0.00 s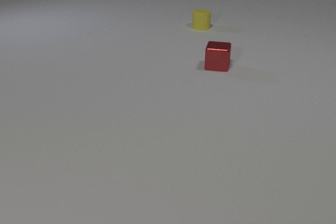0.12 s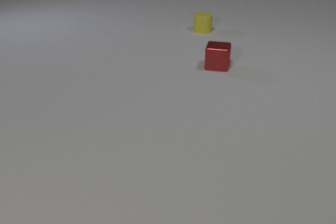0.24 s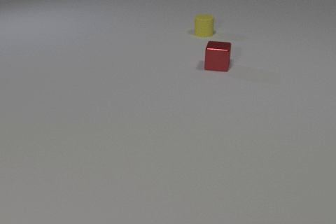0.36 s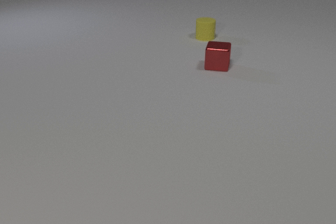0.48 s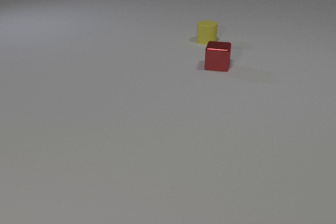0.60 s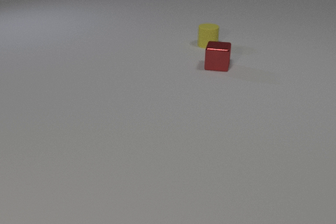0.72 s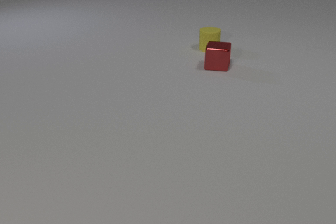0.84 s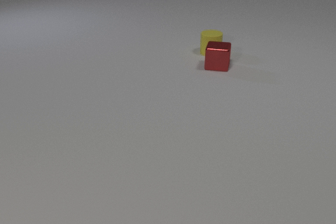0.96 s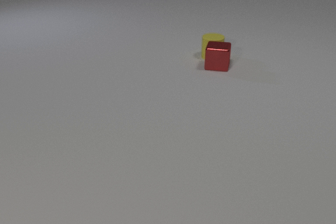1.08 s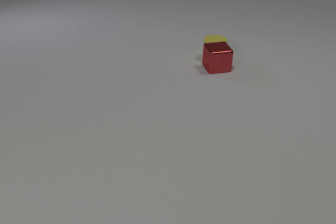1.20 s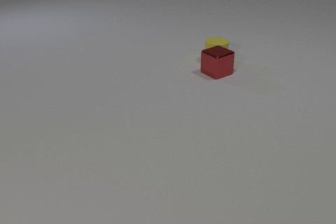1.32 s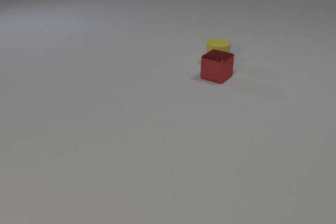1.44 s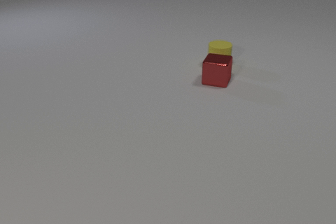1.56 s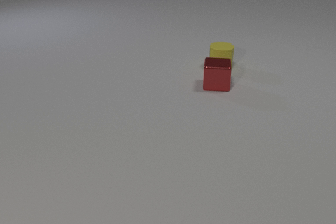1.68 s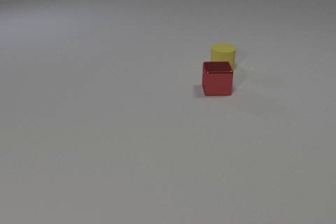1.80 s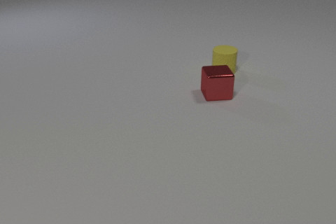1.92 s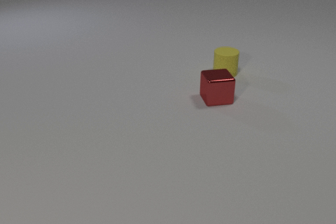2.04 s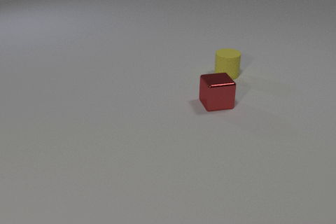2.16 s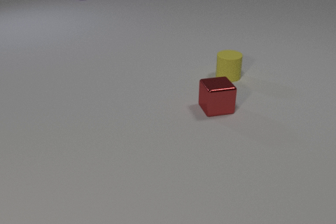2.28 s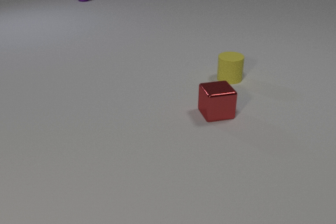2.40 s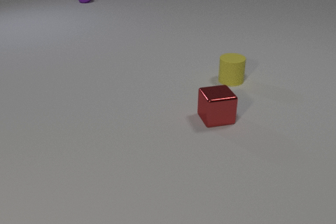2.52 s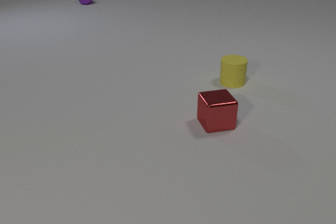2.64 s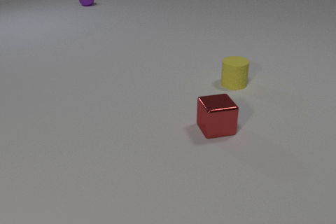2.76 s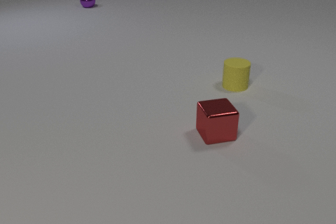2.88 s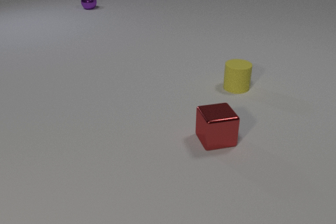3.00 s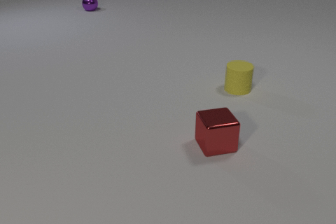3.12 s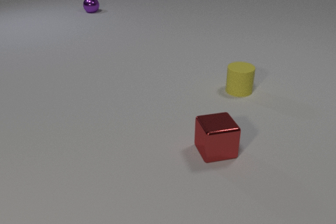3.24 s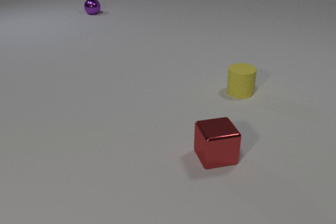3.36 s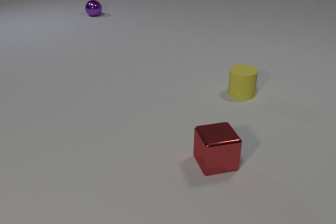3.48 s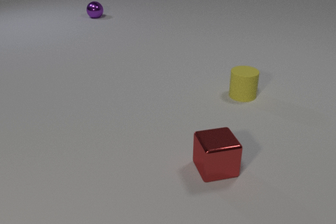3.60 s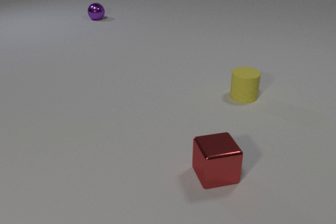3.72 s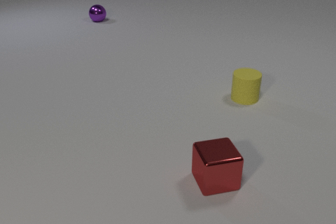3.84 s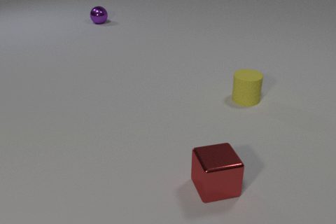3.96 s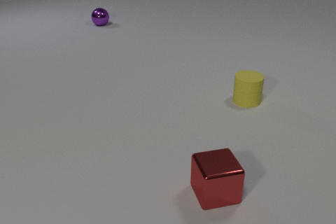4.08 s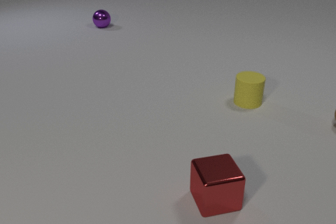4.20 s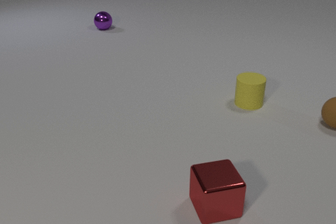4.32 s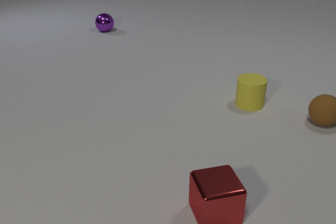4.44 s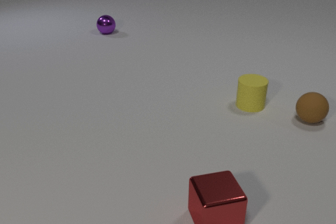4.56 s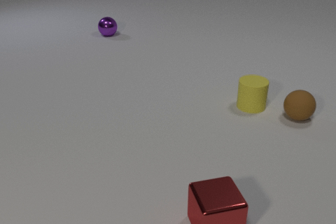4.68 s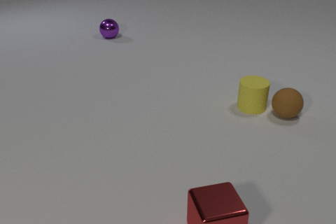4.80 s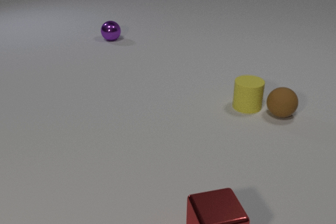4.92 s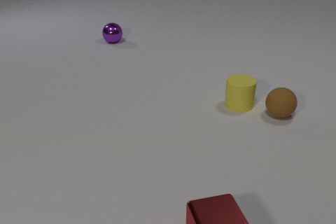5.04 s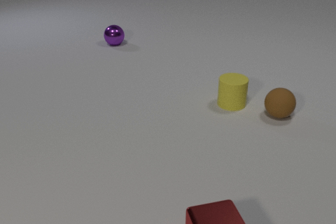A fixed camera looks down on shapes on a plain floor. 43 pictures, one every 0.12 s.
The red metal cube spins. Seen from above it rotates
counterclockwise.
The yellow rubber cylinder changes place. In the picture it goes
toward the camera.
0.00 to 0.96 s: The yellow rubber cylinder slides toward the camera.
0.96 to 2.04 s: The yellow rubber cylinder slides toward the camera. The red metal cube slides toward the camera, spins so that its near face slides to the right, counterclockwise seen from above. The yellow rubber cylinder and the red metal cube collide.
2.04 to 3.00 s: The yellow rubber cylinder slides toward the camera. The red metal cube slides toward the camera. The purple metal sphere comes in at the top edge, rolls toward the camera.
3.00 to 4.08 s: The yellow rubber cylinder slides toward the camera and to the right. The red metal cube slides toward the camera. The purple metal sphere rolls toward the camera.
4.08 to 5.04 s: The yellow rubber cylinder slides to the left and toward the camera. The red metal cube slides toward the camera. The brown rubber sphere rolls to the left. The purple metal sphere rolls toward the camera. The yellow rubber cylinder and the brown rubber sphere collide.
What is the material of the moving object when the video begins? rubber.
How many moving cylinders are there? 1.
Are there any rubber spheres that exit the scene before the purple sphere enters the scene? no.
